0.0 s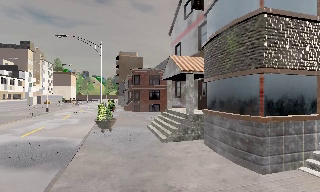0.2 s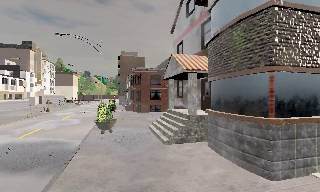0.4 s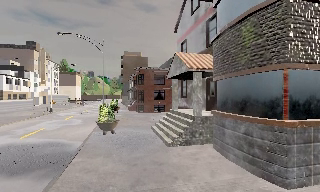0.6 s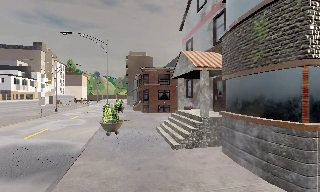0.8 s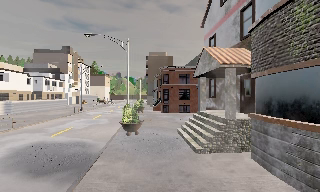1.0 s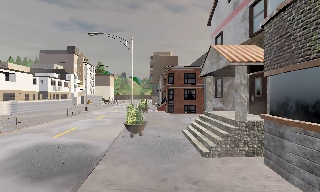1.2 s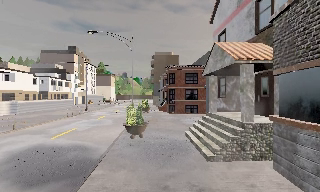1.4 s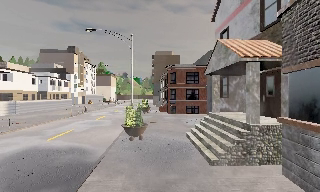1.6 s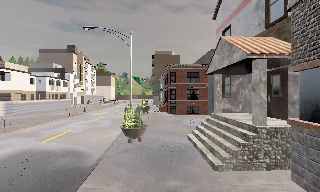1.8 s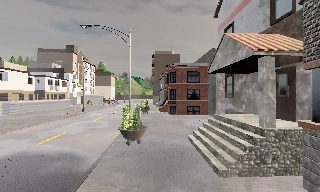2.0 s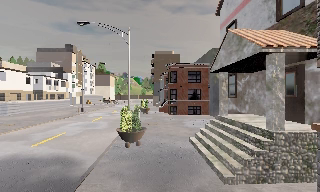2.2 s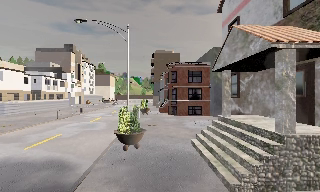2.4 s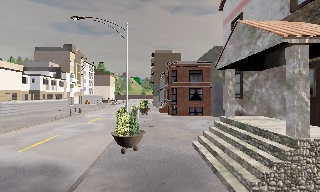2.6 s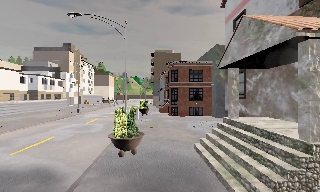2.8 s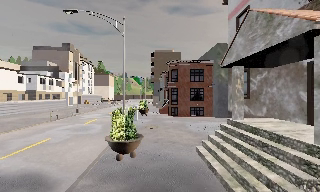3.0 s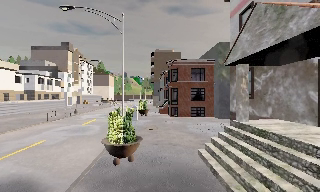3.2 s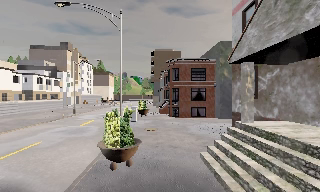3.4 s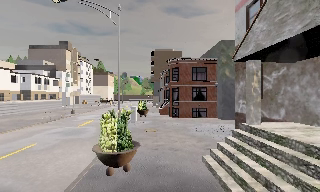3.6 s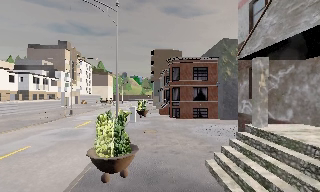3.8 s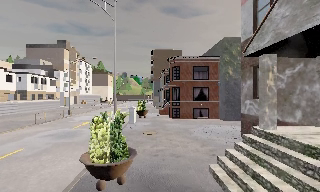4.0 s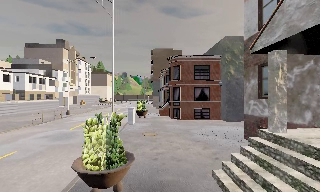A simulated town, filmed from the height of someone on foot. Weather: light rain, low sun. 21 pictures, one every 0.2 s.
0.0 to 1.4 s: The camera swings to its left by about 15 degrees, and the scene slides to the right. It travels forward, about 2.5 m, so what stands in front looms larger.
1.4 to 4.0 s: The camera travels forward, about 5 m, so what stands in front looms larger.
The film runs forward here.
